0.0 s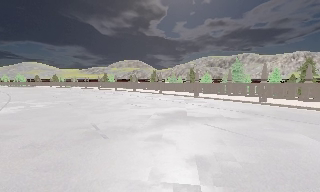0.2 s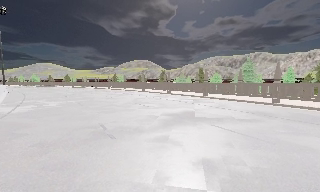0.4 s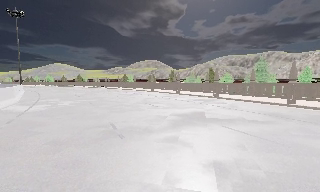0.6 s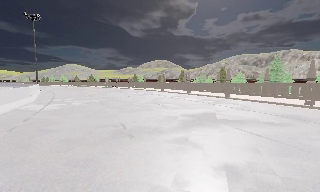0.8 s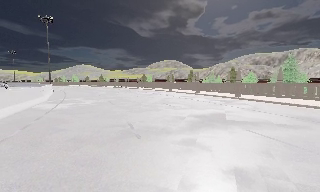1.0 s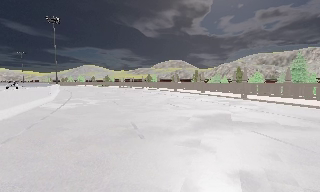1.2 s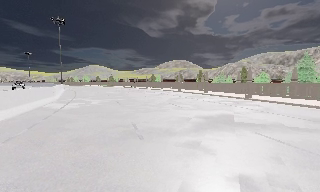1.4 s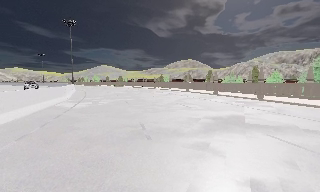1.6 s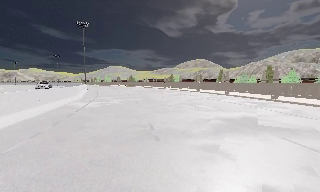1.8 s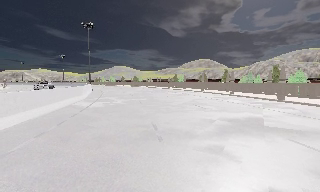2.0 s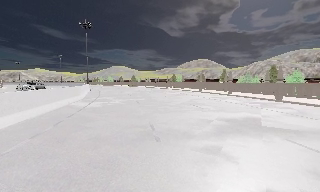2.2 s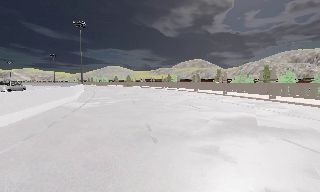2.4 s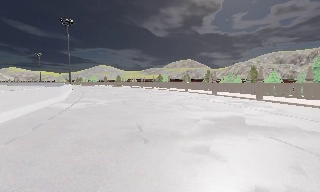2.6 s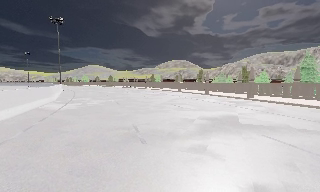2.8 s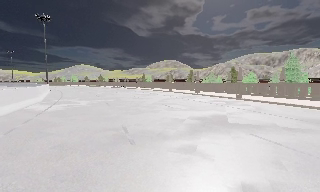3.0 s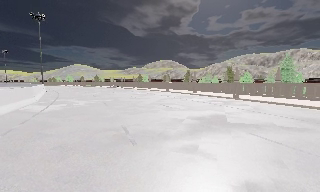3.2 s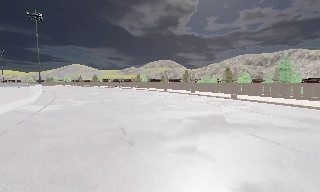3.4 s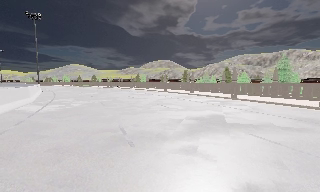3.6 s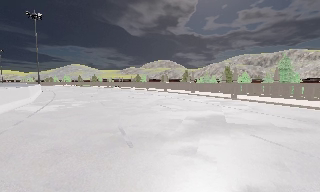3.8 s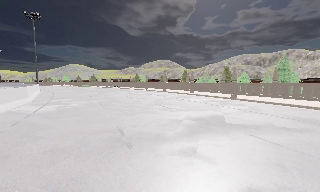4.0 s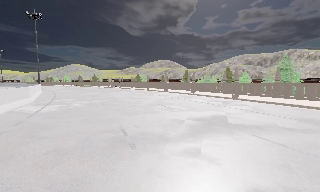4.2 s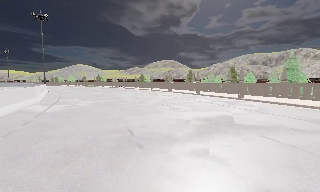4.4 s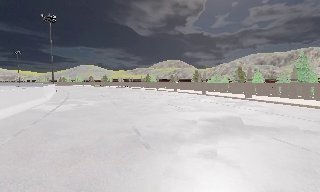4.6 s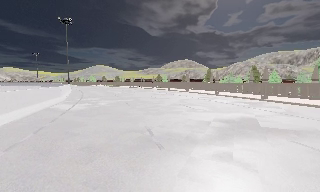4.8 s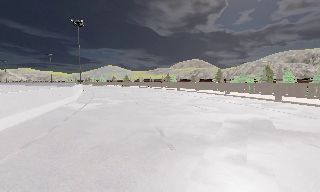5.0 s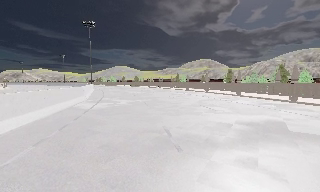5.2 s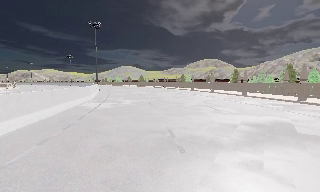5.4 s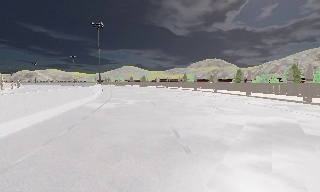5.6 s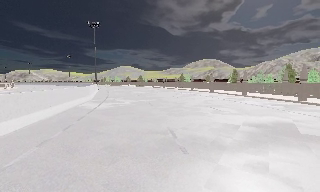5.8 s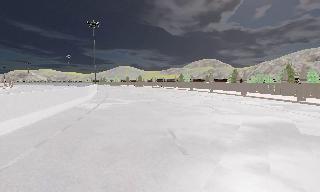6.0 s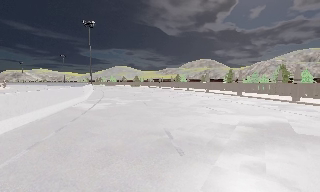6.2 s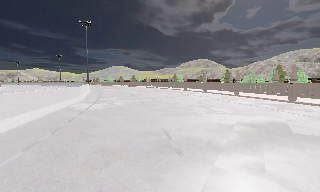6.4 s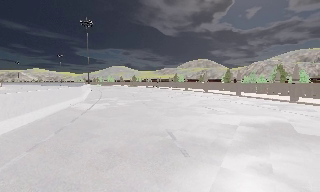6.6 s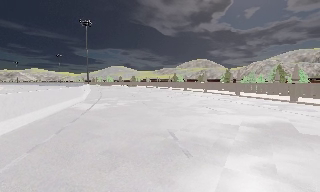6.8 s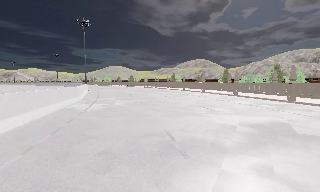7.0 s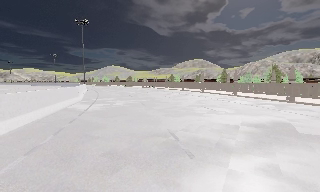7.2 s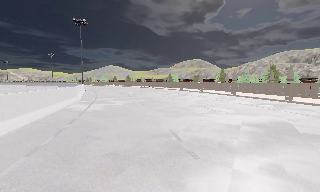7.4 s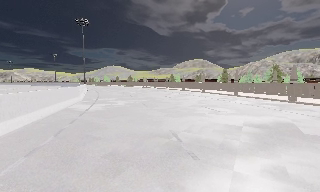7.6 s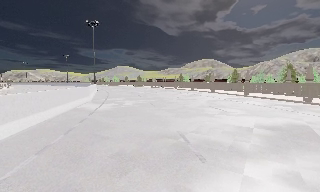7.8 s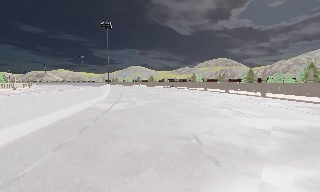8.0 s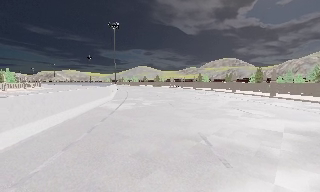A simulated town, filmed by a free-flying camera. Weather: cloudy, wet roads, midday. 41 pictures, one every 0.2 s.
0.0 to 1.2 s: The scene slides to the right, as the camera pans about 15 degrees to its left.
1.2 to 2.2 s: The camera shifts only a little, or ends up much as it began.
2.2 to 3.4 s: The camera swings to its right by about 10 degrees, and the scene slides to the left.
3.4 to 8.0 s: The scene slides to the right, as the camera pans about 20 degrees to its left. It travels forward and to its left, about 1 m, so what stands in front looms larger.
The film runs forward here.
